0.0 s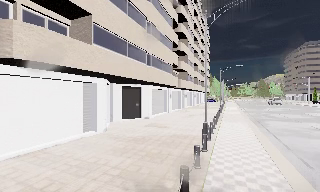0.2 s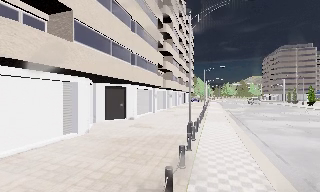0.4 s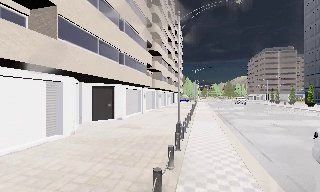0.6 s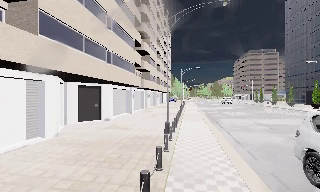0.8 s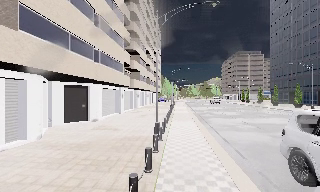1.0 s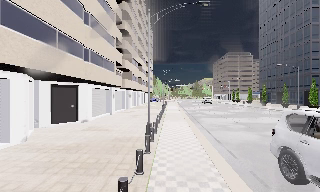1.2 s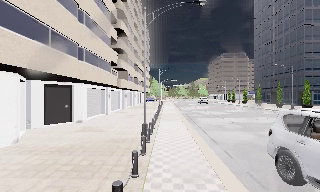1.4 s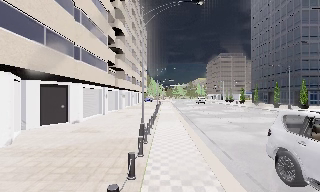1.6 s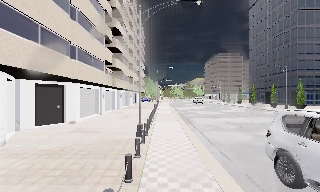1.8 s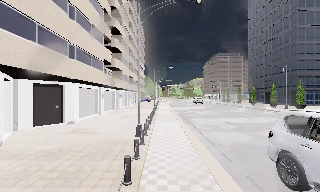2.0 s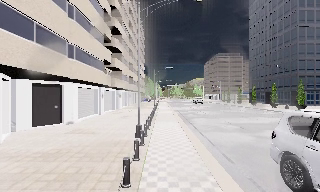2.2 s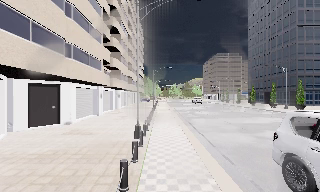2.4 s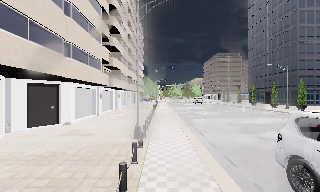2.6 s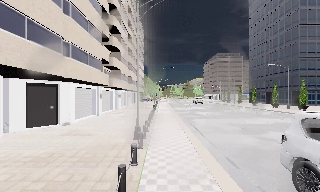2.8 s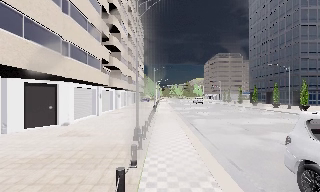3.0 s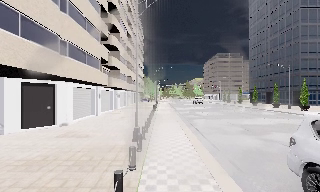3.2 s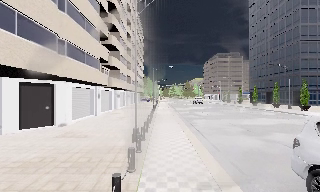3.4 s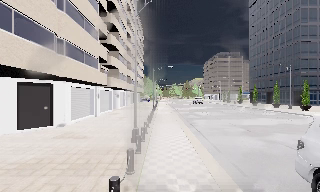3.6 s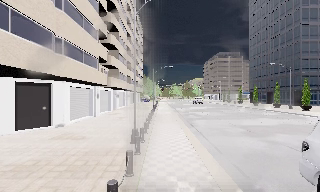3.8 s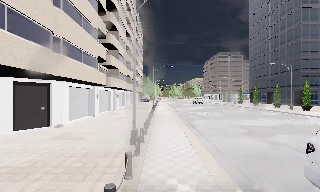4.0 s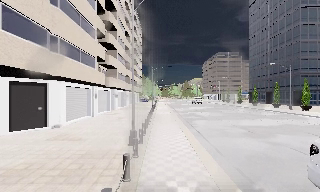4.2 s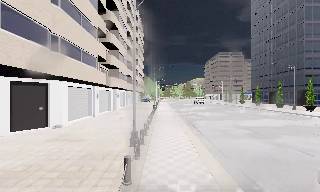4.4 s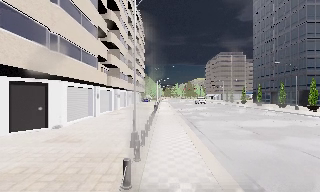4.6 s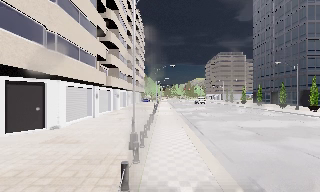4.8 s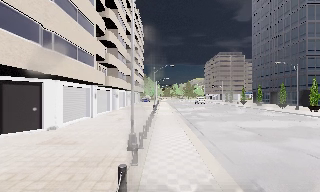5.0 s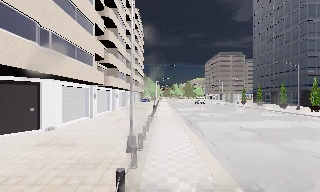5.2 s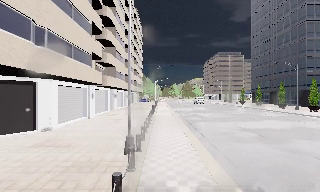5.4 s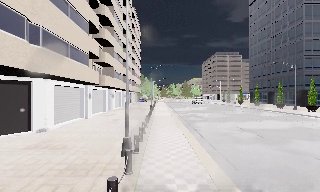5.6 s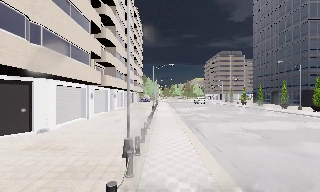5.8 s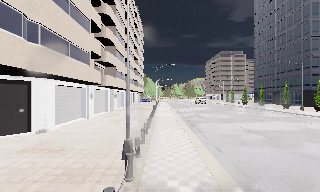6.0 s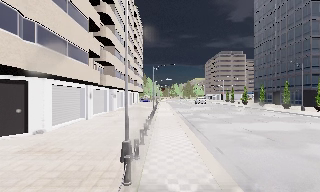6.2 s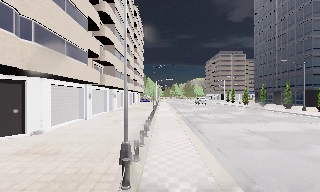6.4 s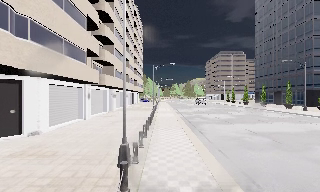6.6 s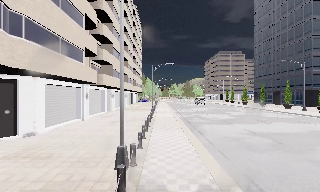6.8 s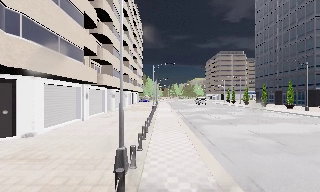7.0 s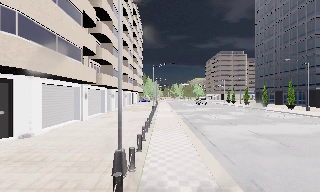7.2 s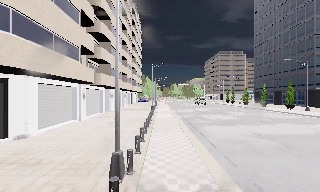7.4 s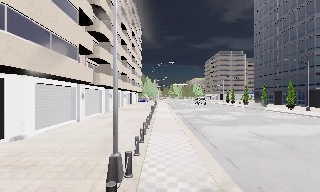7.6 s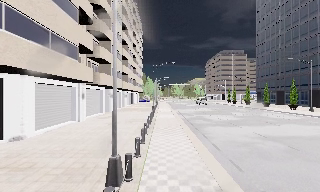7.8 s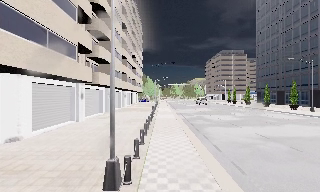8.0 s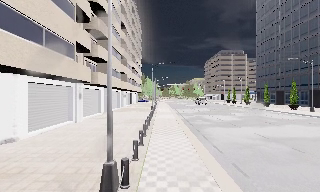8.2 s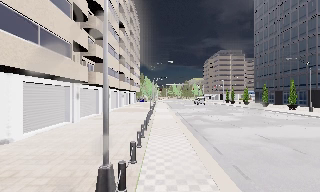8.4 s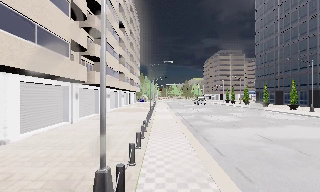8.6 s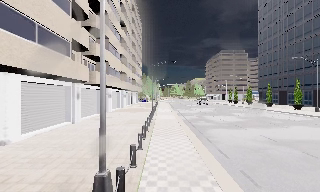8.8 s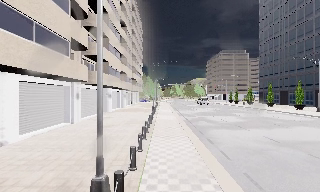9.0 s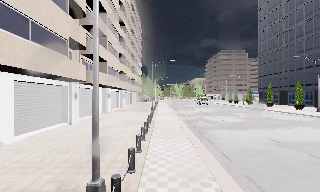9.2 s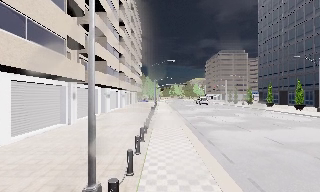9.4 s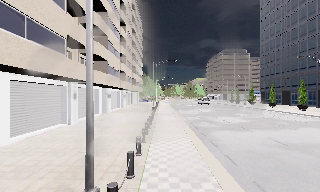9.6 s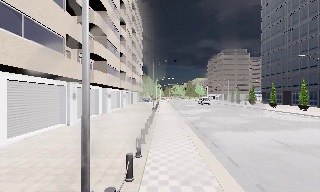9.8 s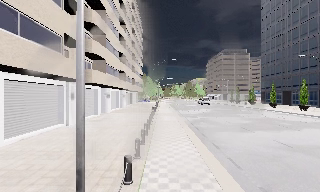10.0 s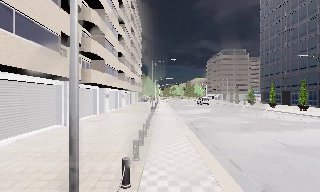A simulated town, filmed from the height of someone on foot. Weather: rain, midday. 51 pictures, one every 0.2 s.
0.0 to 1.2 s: The camera swings to its right by about 20 degrees, and the scene slides to the left. It travels forward, about 0.5 m, so what stands in front looms larger.
1.2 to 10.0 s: The camera travels forward, about 7 m, so what stands in front looms larger.
The film runs forward here.
